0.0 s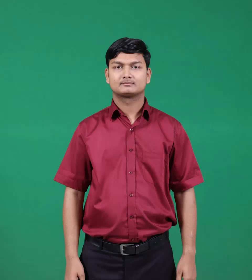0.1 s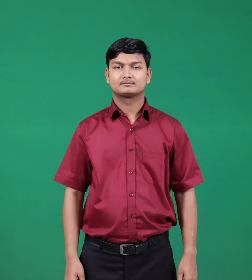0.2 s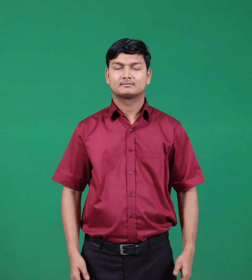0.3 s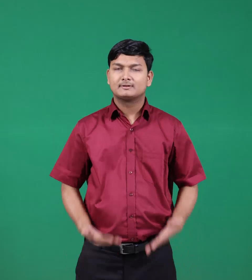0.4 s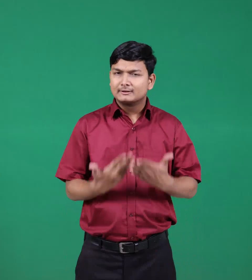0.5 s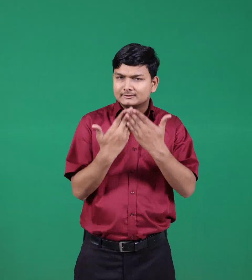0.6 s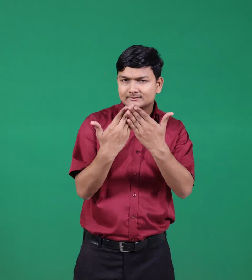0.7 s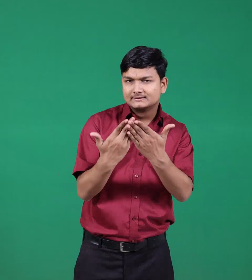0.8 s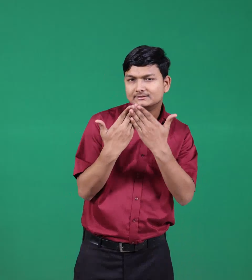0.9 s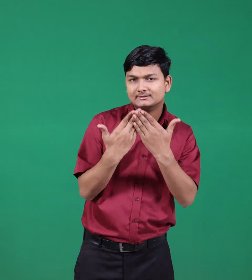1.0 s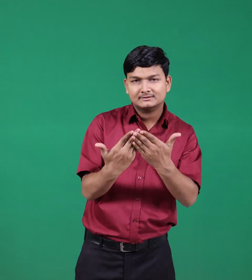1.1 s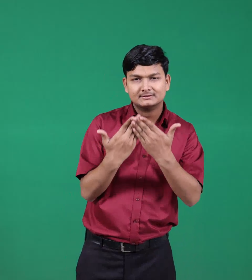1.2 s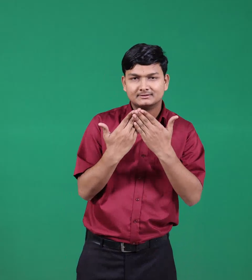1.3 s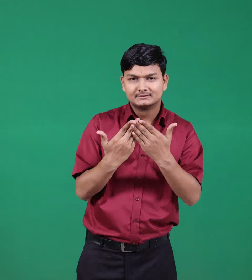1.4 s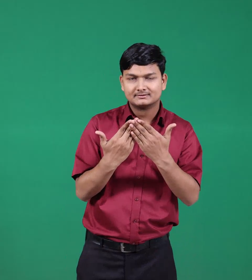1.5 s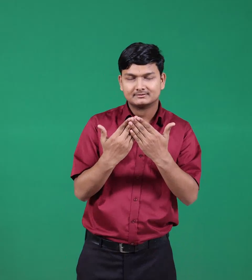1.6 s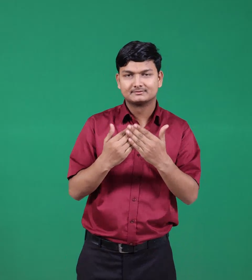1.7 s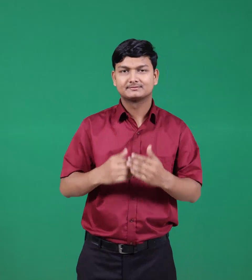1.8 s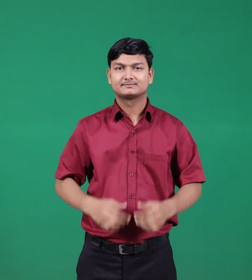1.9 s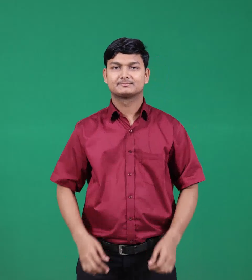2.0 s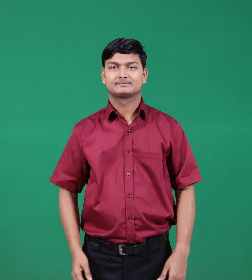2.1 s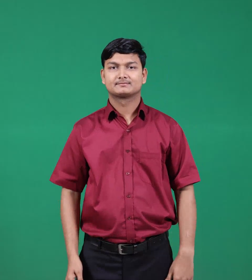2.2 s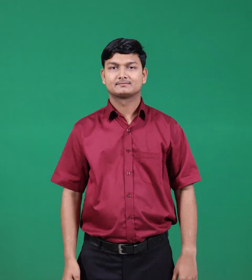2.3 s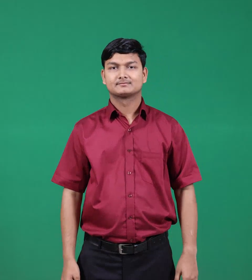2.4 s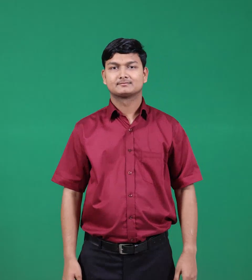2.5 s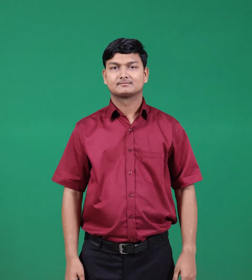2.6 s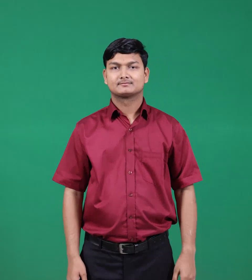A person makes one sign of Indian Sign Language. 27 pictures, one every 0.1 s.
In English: study
